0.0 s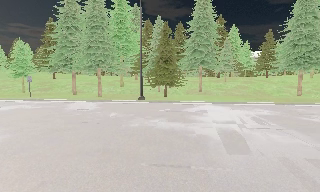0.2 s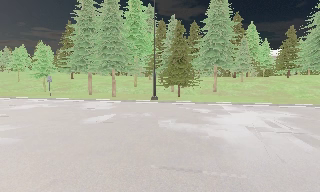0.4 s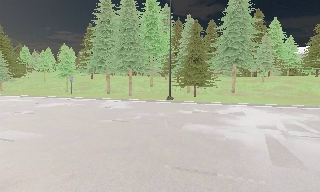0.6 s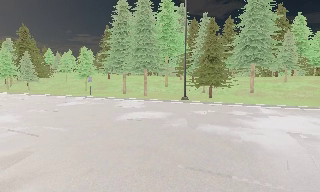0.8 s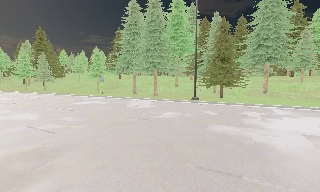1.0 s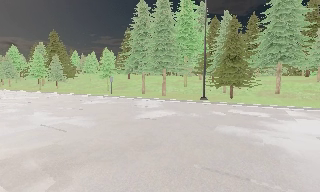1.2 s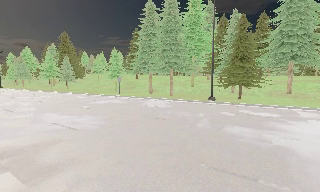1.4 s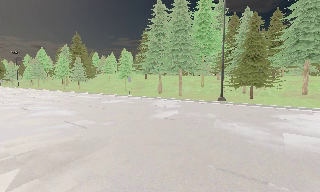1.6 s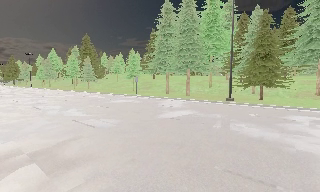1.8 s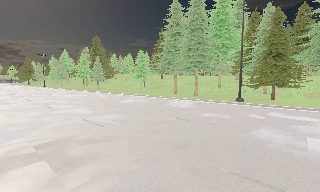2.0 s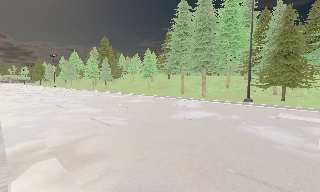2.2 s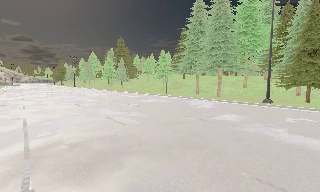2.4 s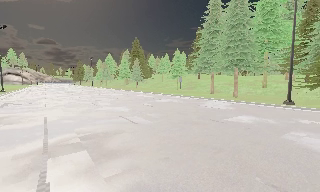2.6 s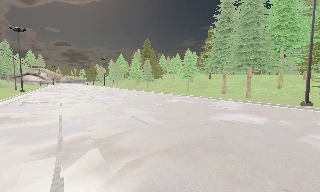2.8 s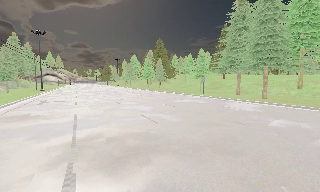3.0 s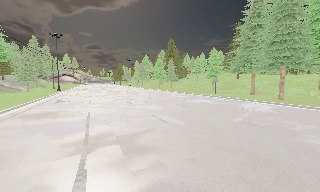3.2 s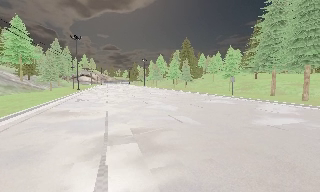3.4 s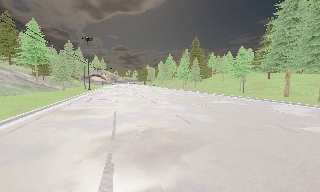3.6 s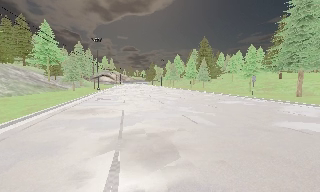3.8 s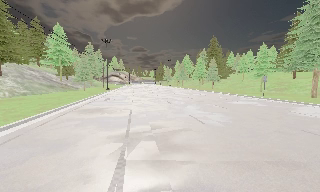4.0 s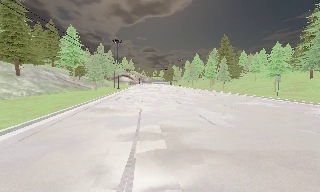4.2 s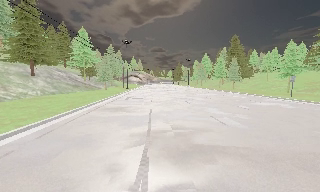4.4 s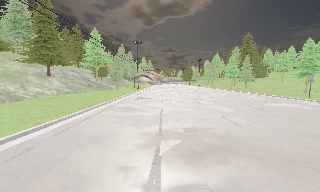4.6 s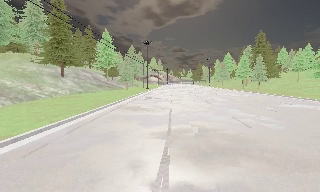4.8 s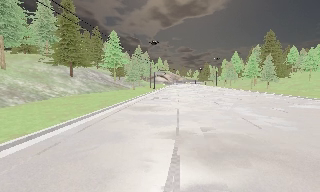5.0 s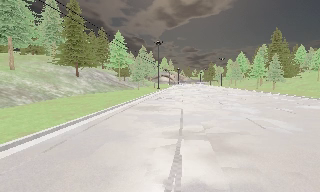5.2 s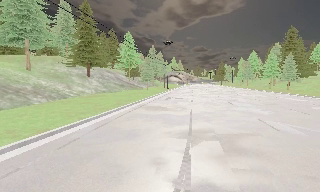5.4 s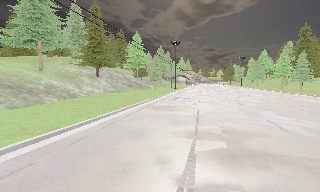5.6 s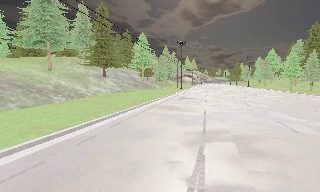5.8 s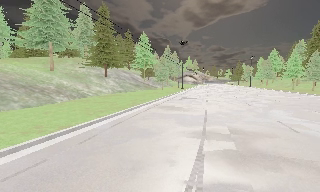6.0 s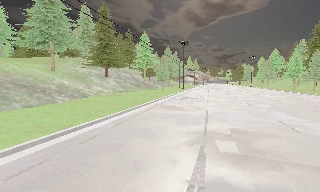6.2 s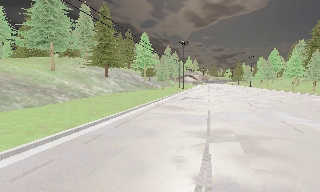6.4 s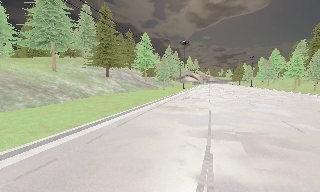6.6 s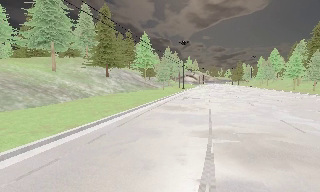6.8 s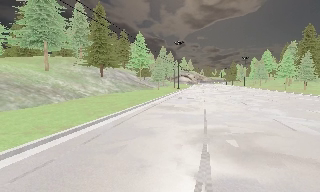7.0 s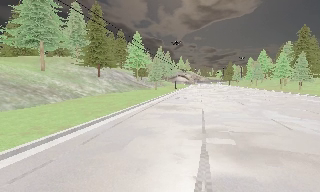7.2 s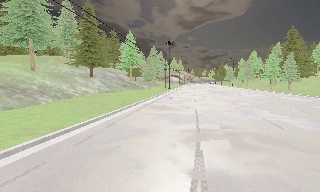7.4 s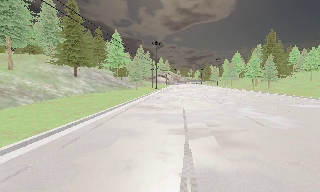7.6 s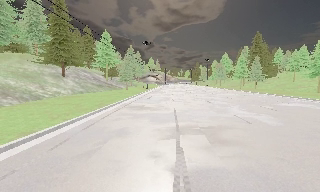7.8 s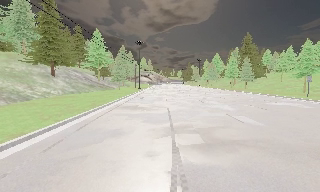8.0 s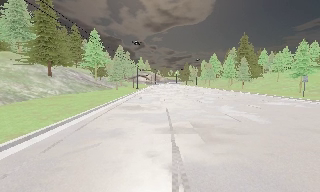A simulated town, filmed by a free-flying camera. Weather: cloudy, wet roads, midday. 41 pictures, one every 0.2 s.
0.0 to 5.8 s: The camera swings to its left by about 100 degrees, and the scene slides to the right. It travels backward and to its right, about 1 m.
5.8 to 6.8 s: The camera shifts only a little, or ends up much as it began.
6.8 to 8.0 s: The camera swings to its right by about 15 degrees, and the scene slides to the left.
The film runs backward here.
